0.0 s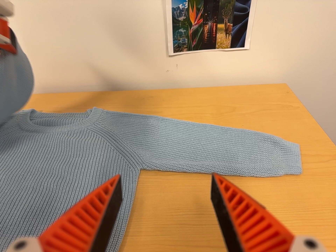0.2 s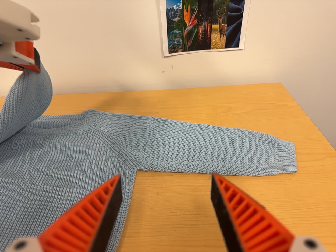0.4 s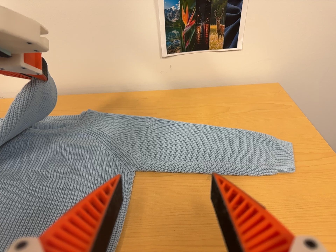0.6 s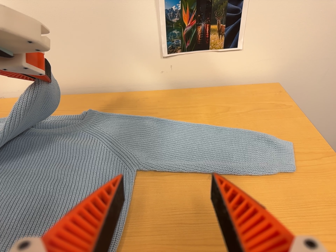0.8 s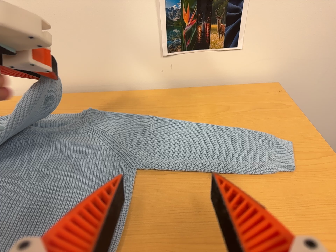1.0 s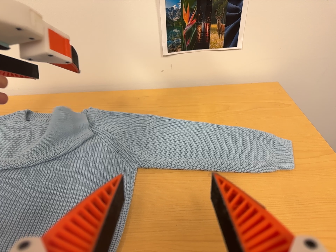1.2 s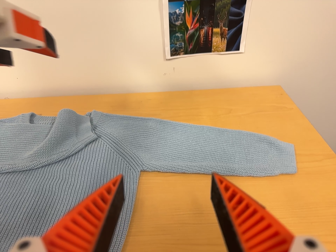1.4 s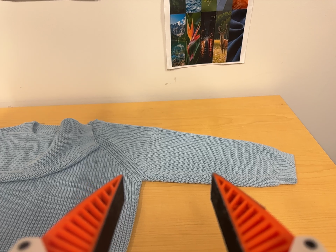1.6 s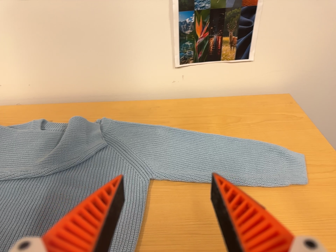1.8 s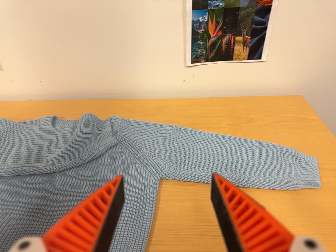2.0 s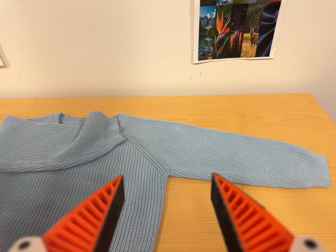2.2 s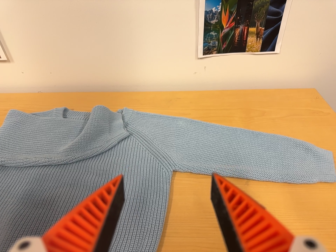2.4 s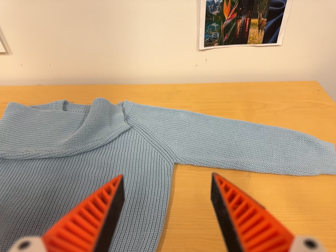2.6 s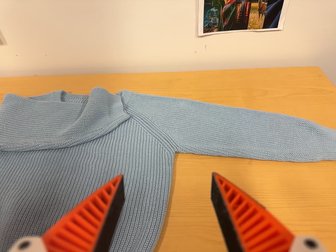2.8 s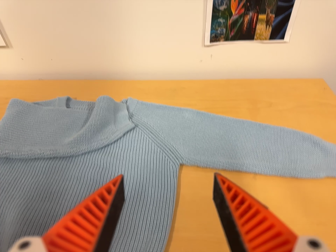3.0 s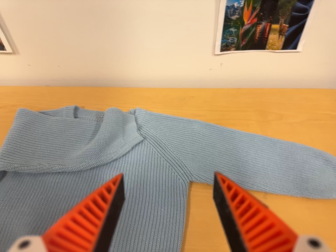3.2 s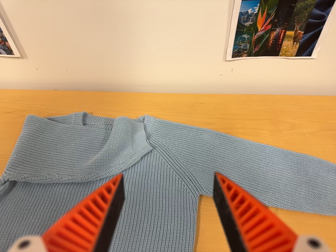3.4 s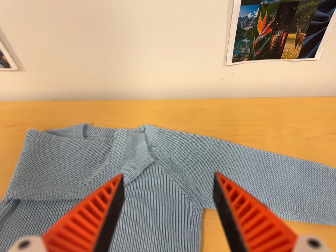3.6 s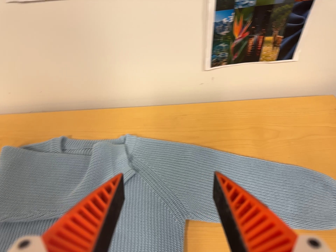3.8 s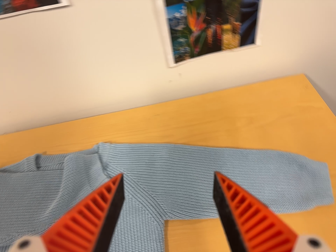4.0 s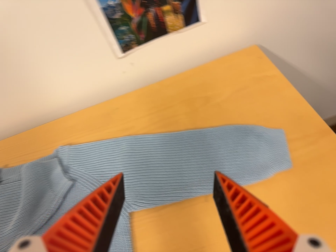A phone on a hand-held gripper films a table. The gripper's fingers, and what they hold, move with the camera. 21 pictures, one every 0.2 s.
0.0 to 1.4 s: The camera shifts only a little, or ends up much as it began.
1.4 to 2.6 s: The camera travels to its left, about 5 cm, so close, fixed things drift to the right.
2.6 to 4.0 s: The camera travels toward the top of its view and to its right, about 22 cm. Its aim tips toward the bottom of its view by about 10 degrees. It rolls about its line of sight by about 20 degrees, and the scene rotates counterclockwise.
The film runs forward here.
